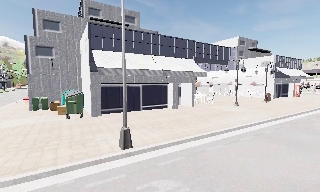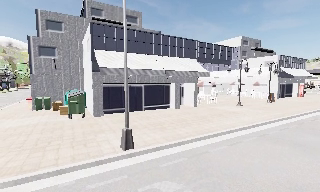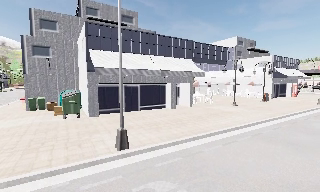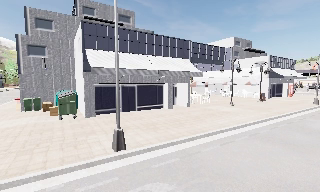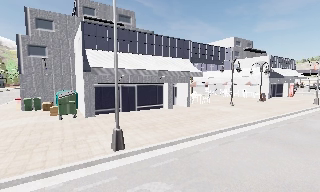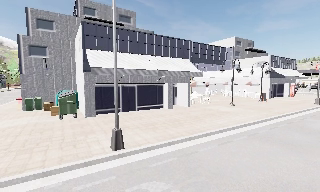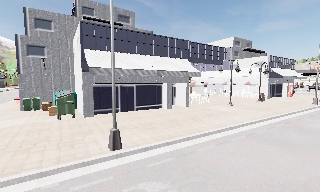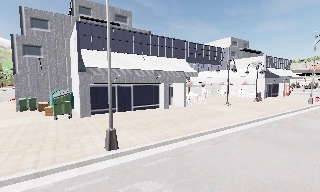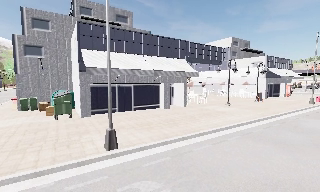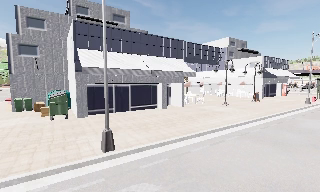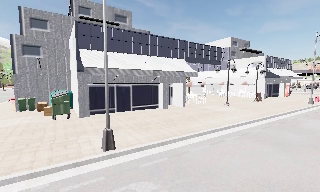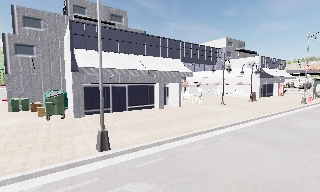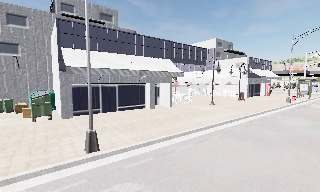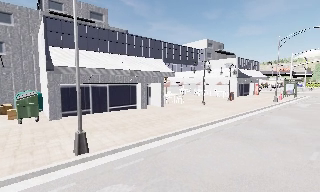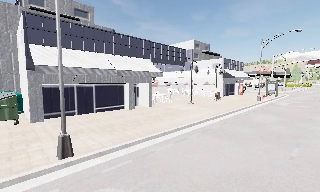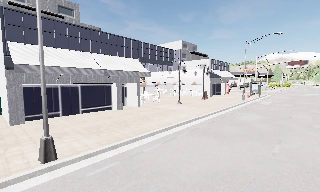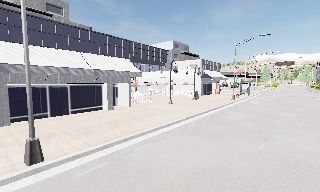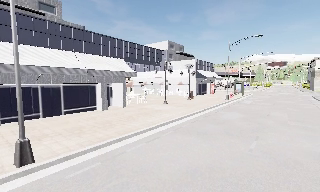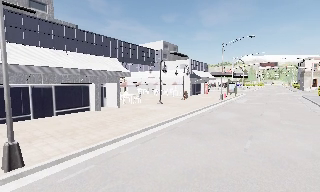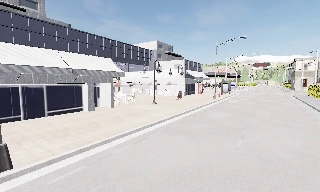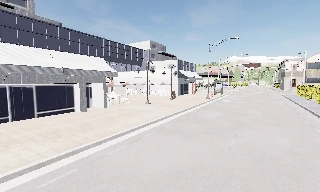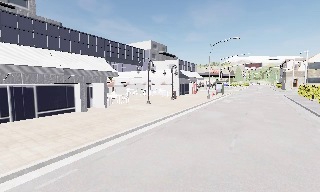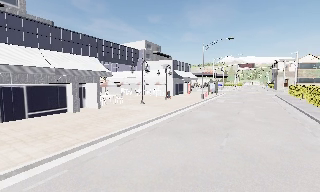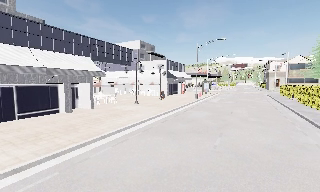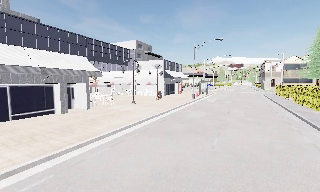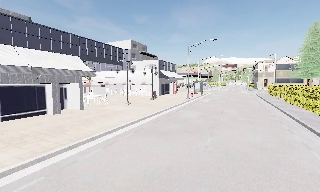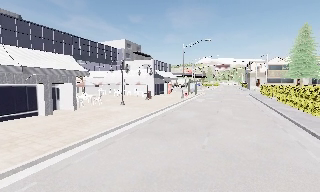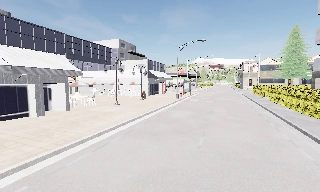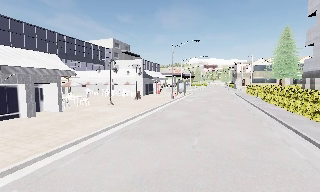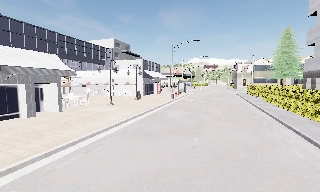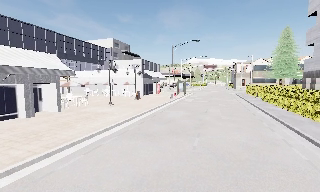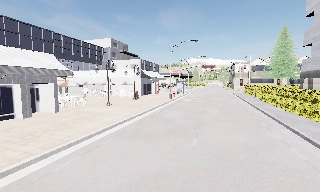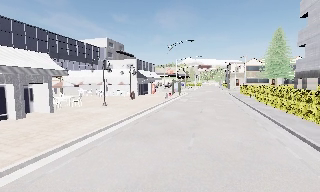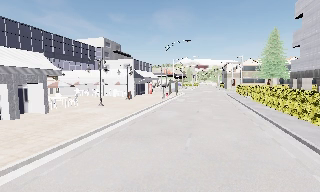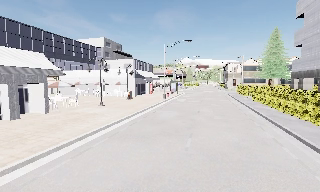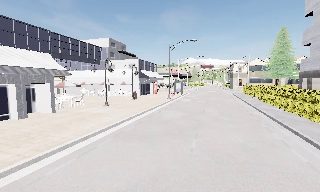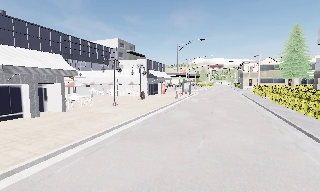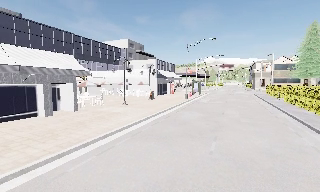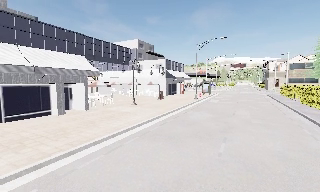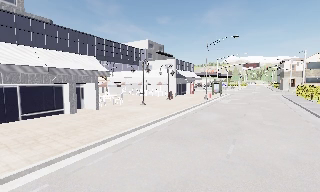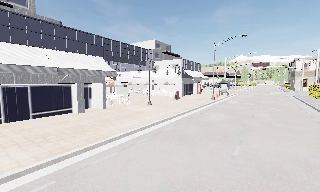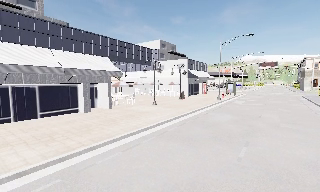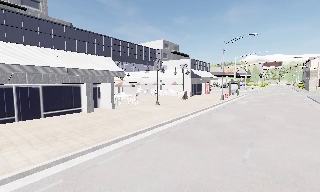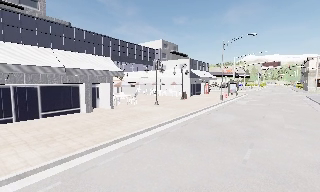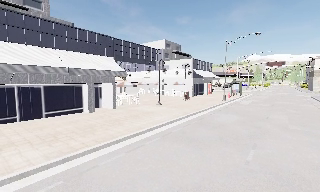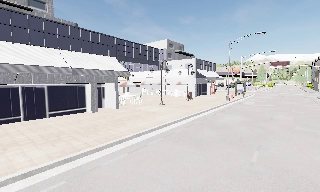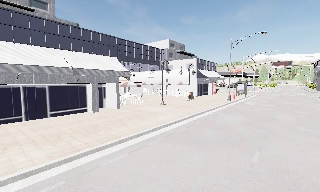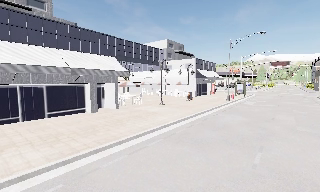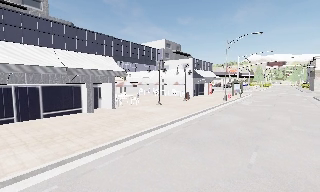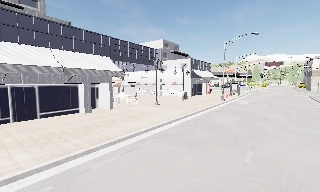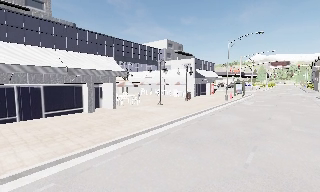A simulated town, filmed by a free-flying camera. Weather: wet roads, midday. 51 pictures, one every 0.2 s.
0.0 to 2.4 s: The camera travels to its right, about 0.5 m, so close, fixed things drift to the left.
2.4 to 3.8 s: The camera pans to its right, which is clockwise from overhead, by about 20 degrees.
3.8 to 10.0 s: The camera travels forward and to its right, about 1 m, so what stands in front looms larger.
The film runs forward here.
